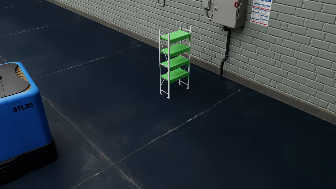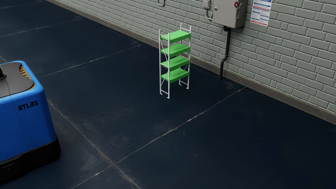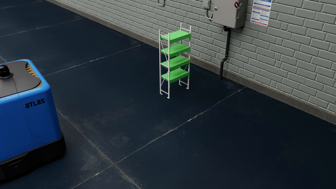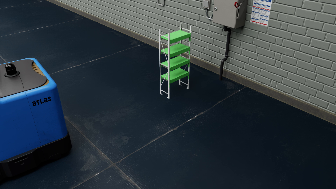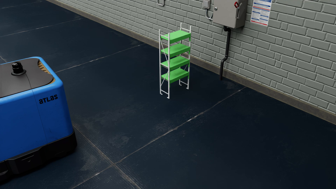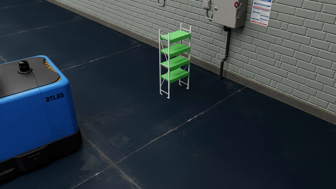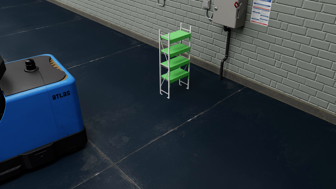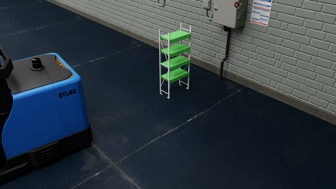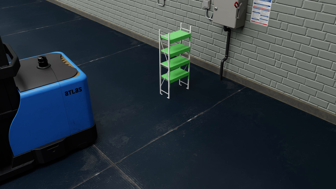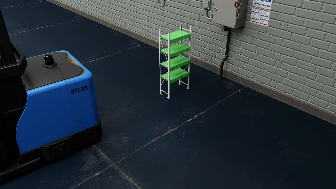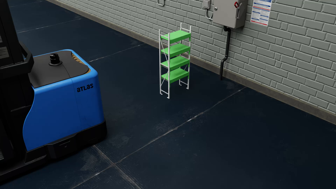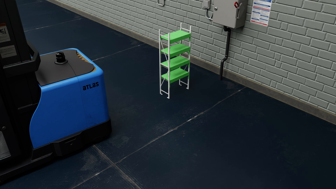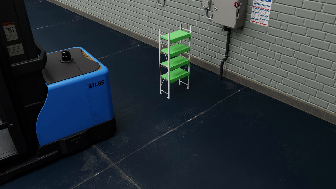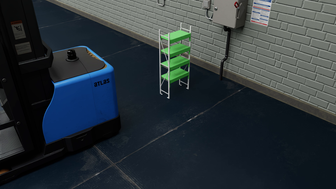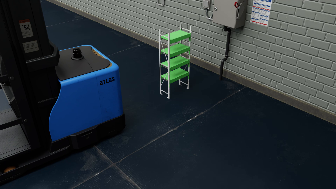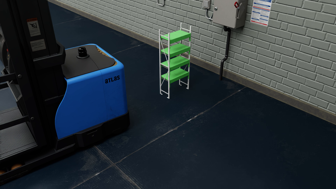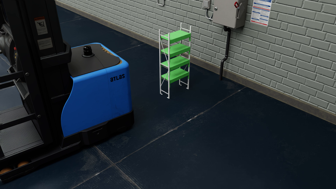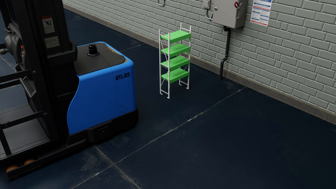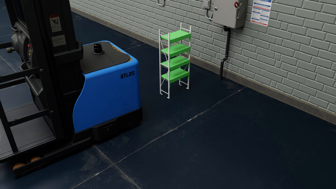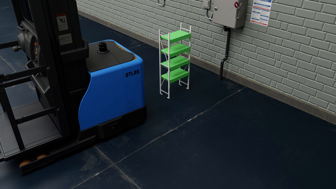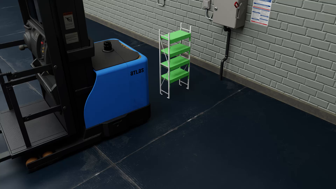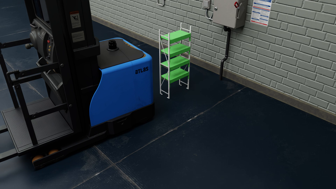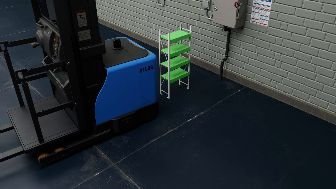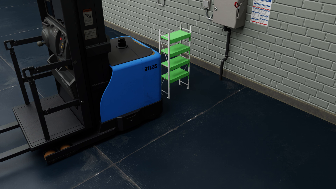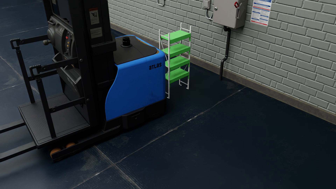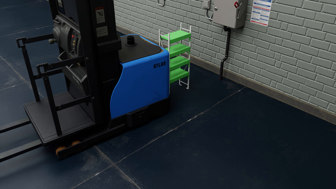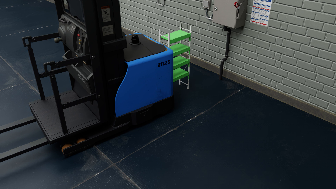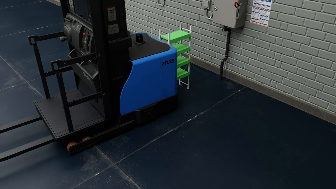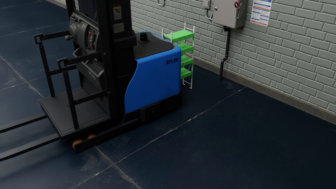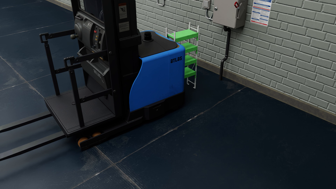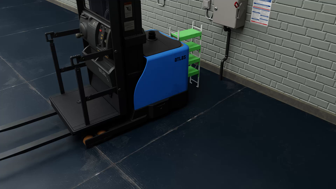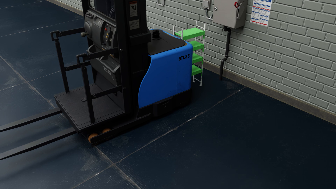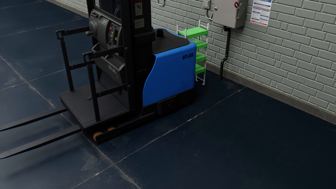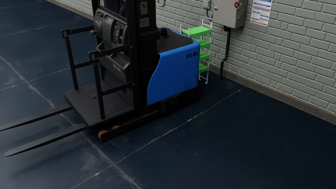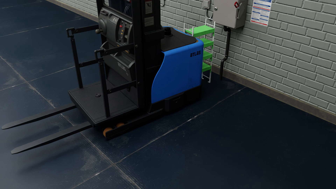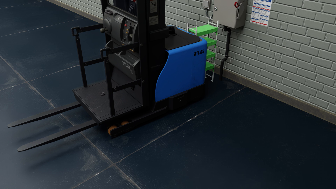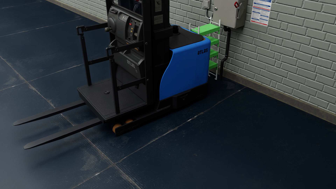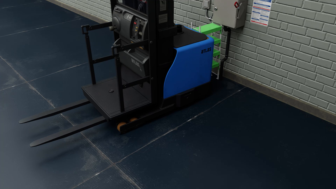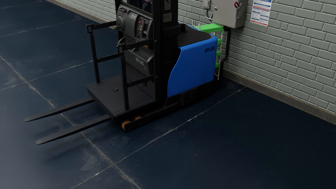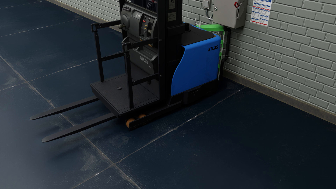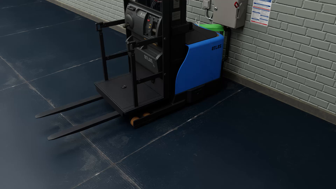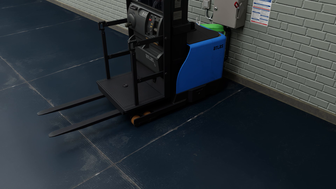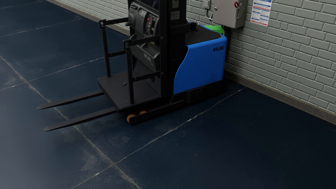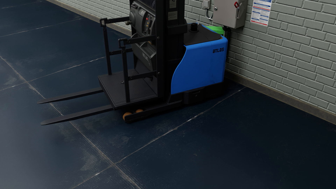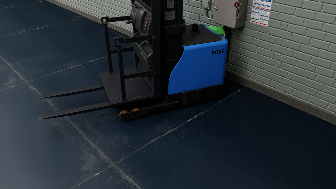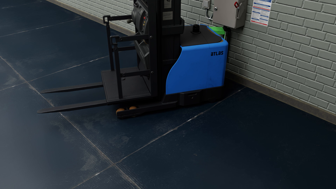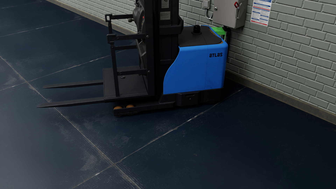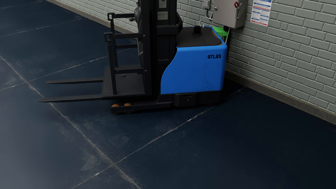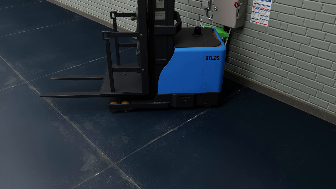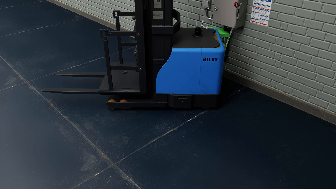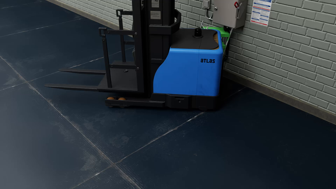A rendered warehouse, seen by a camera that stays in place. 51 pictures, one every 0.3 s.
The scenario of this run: A forklift runs into an object in its way.
